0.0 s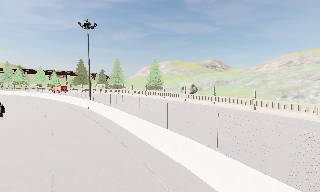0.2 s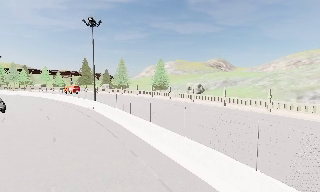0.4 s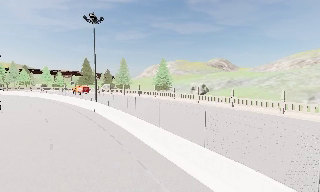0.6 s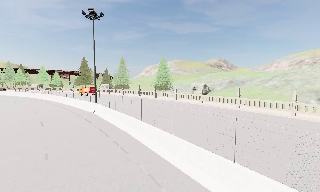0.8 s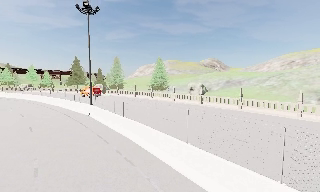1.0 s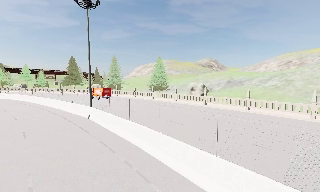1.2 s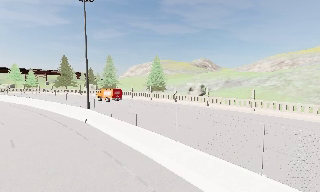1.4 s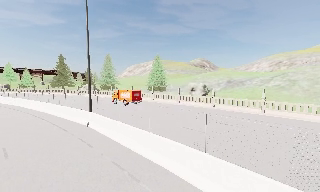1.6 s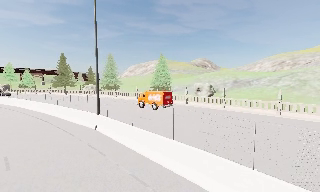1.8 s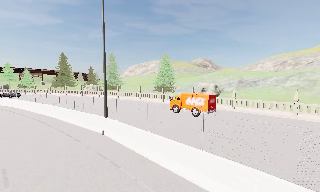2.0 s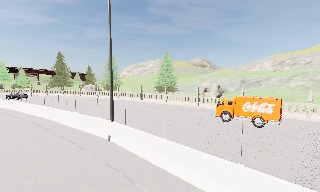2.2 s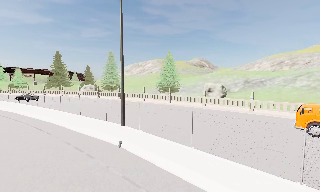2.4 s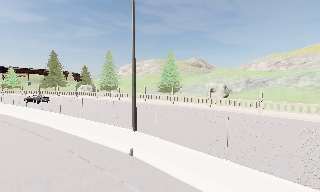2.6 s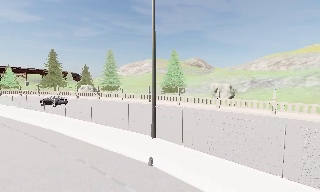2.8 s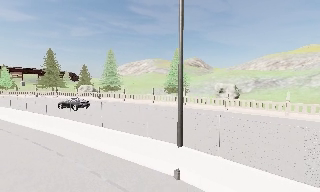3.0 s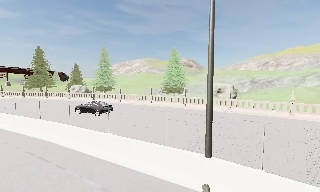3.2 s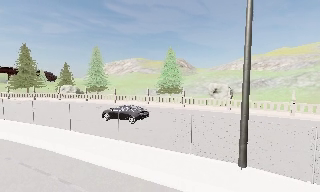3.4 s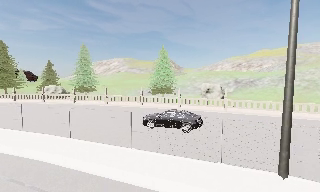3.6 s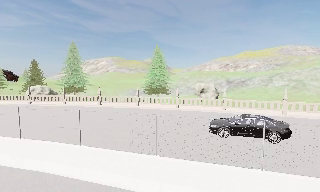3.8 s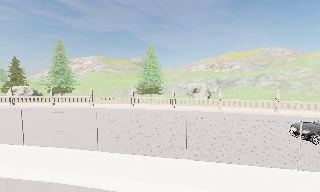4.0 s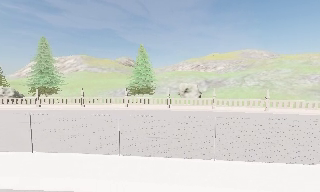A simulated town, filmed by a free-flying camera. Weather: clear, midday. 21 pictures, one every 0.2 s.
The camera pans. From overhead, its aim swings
clockwise.
0.0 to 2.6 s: The camera pans to its right, which is clockwise from overhead, by about 10 degrees. It travels forward and to its left, about 19 m, so what stands in front looms larger.
2.6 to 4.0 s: The camera pans to its right, which is clockwise from overhead, by about 25 degrees. It travels to its left and forward, about 10 m.
The film runs backward here.
